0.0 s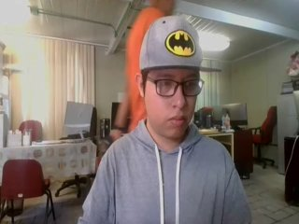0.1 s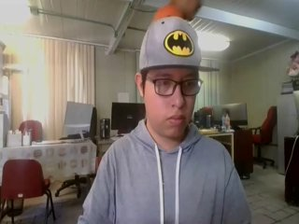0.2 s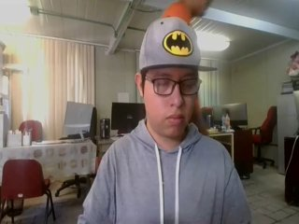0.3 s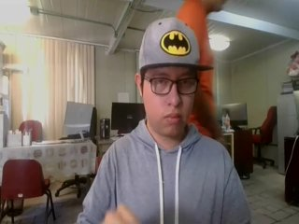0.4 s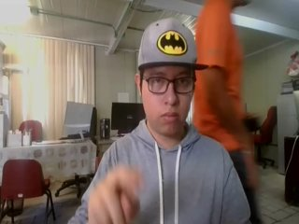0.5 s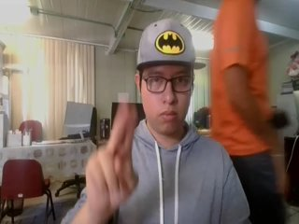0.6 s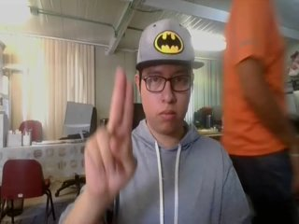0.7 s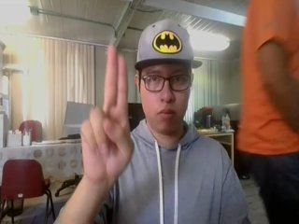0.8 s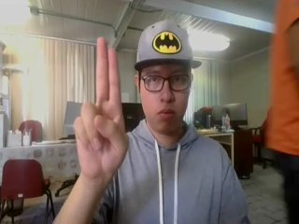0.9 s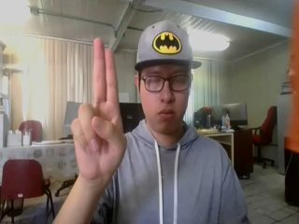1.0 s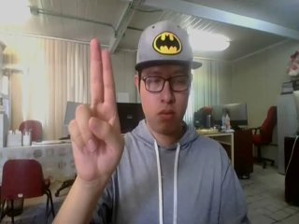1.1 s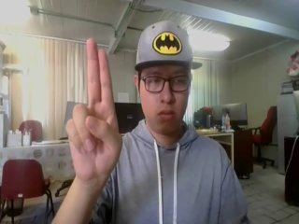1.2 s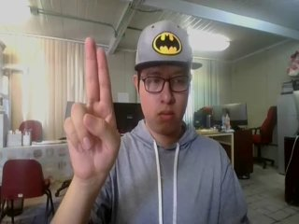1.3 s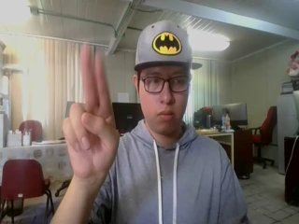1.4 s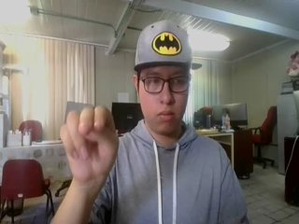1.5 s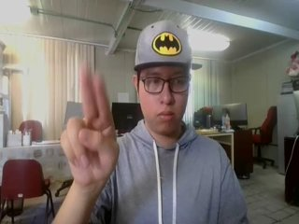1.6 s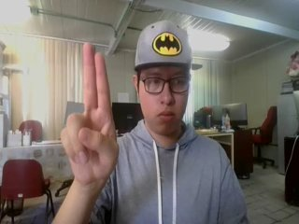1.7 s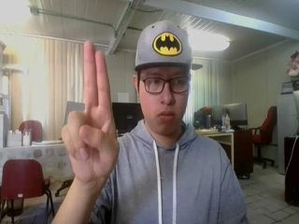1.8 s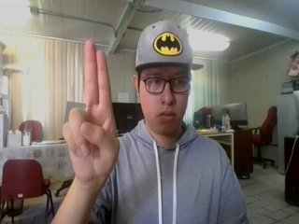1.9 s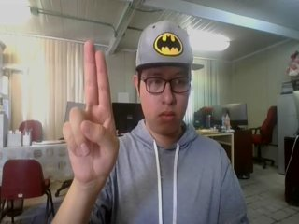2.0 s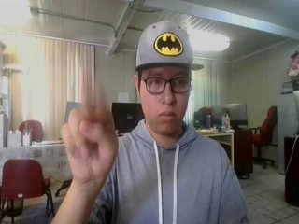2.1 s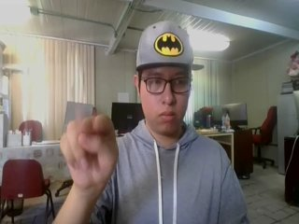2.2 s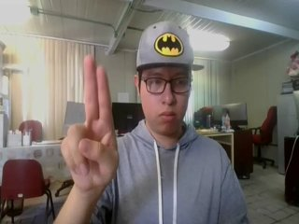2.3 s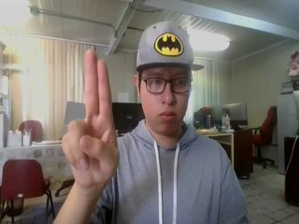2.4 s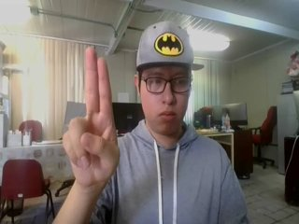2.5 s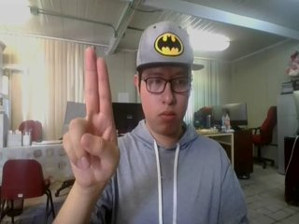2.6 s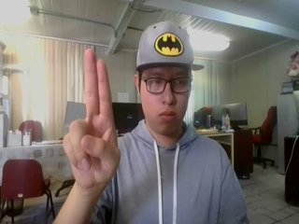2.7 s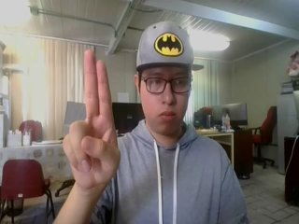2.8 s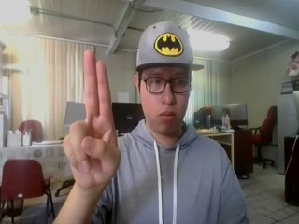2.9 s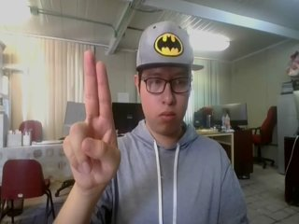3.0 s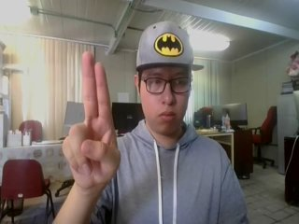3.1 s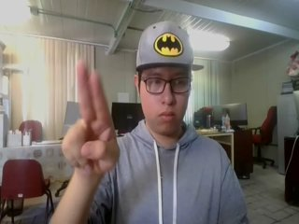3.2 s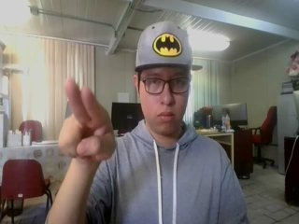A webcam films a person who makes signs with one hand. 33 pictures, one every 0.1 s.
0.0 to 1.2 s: Non-gesture.
1.3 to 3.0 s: Double click with two fingers.
